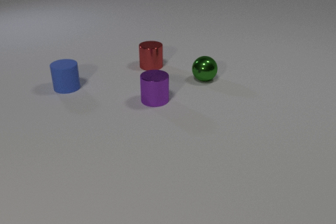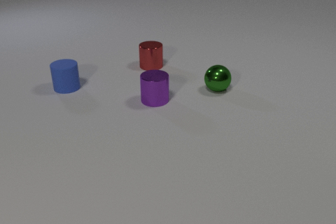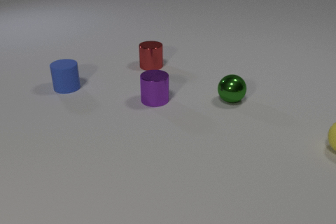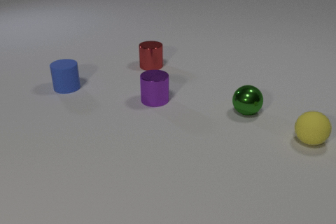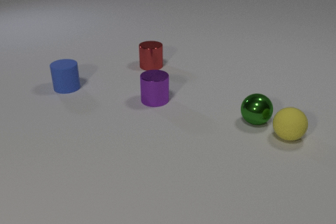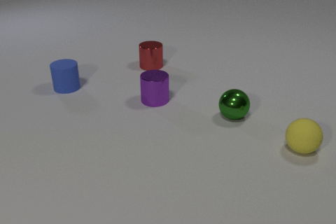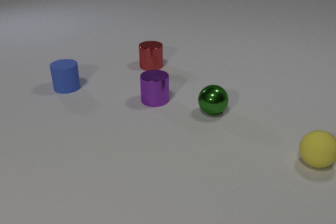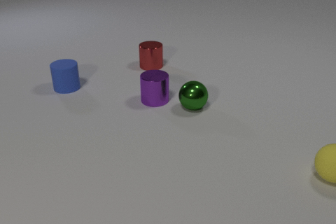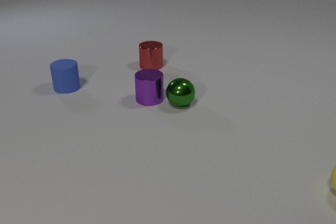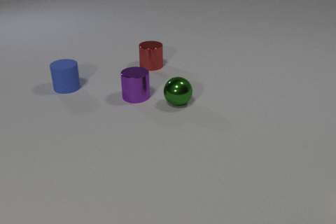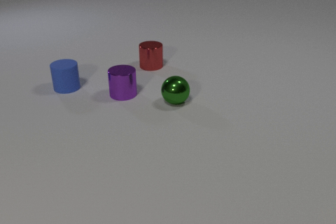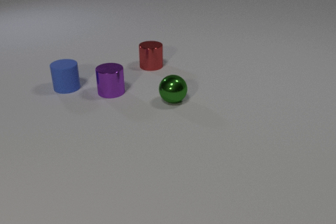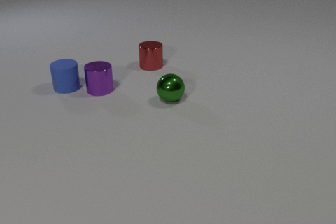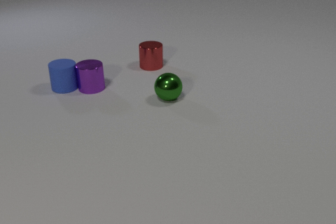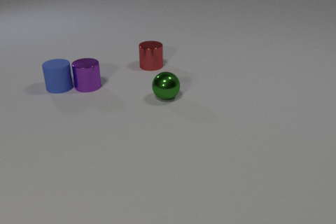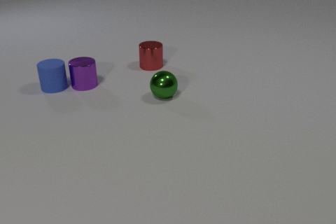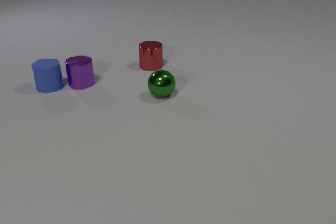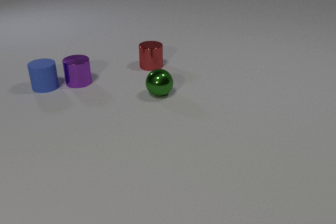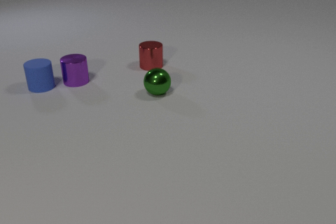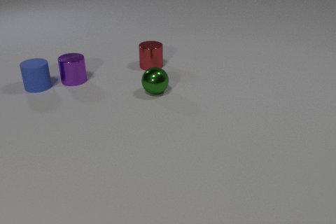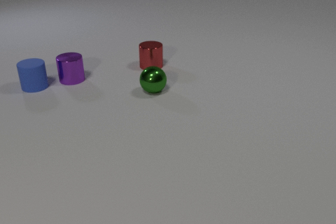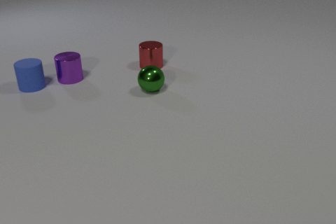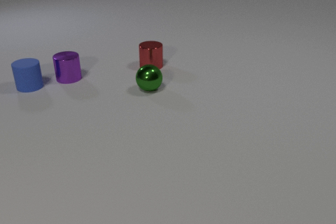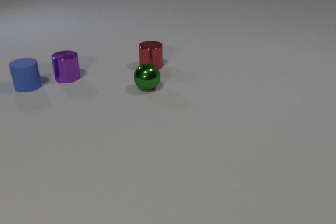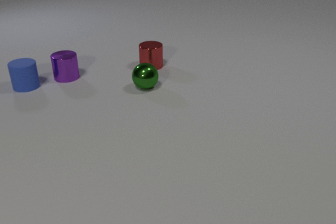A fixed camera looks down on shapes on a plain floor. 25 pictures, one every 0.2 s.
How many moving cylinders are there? 2.
How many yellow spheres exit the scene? 1.
Are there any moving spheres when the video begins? yes.
0.0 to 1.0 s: The yellow rubber sphere comes in at the right edge, rolls to the left. The green metal sphere rolls toward the camera. The yellow rubber sphere and the green metal sphere collide.
1.0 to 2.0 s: The yellow rubber sphere rolls toward the camera and to the right, leaves at the right edge. The green metal sphere rolls to the left and away from the camera. The purple metal cylinder slides to the left and away from the camera. The green metal sphere and the purple metal cylinder collide.
2.0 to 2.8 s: The green metal sphere rolls away from the camera and to the left. The purple metal cylinder slides to the left and away from the camera. The blue rubber cylinder slides to the left. The purple metal cylinder and the blue rubber cylinder collide.
2.8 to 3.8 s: The green metal sphere rolls away from the camera and to the left. The purple metal cylinder slides away from the camera and to the left. The blue rubber cylinder slides to the left.
3.8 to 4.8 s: The green metal sphere rolls away from the camera and to the left. The purple metal cylinder slides away from the camera and to the left. The blue rubber cylinder slides to the left.
